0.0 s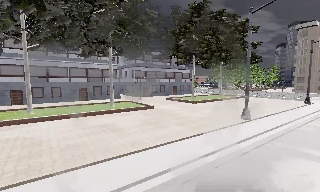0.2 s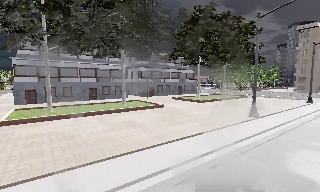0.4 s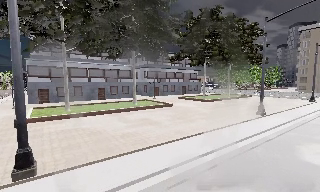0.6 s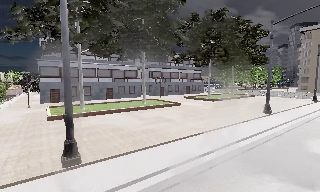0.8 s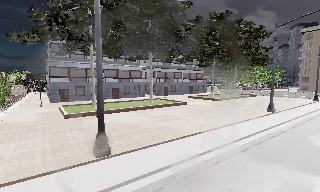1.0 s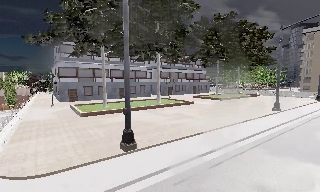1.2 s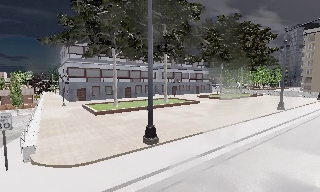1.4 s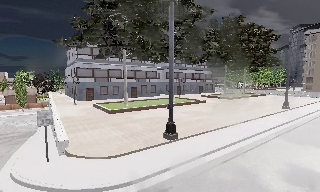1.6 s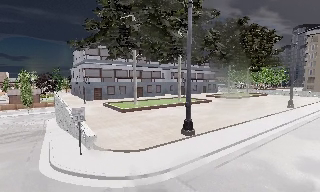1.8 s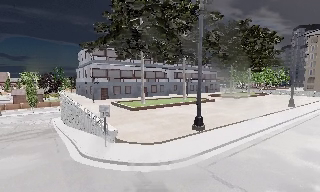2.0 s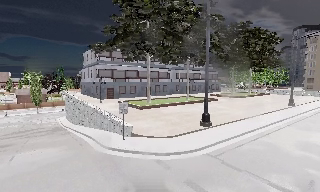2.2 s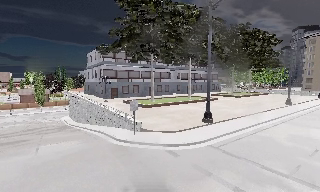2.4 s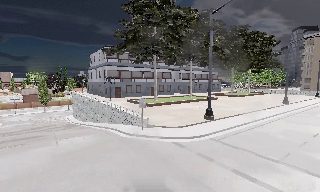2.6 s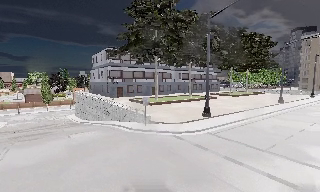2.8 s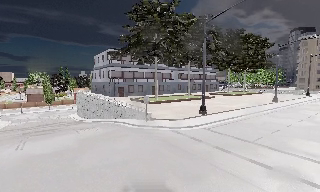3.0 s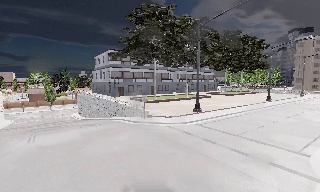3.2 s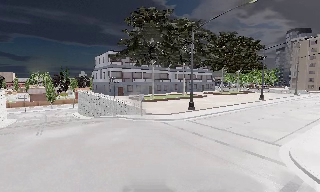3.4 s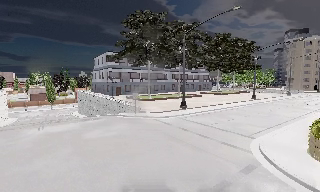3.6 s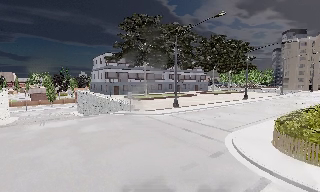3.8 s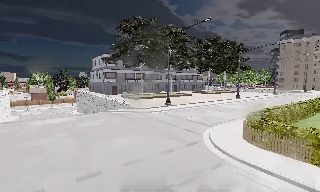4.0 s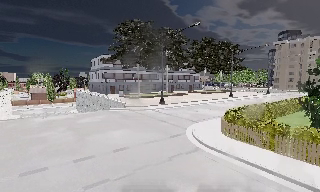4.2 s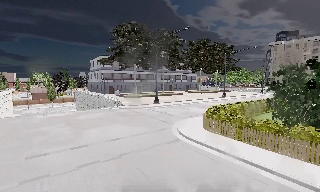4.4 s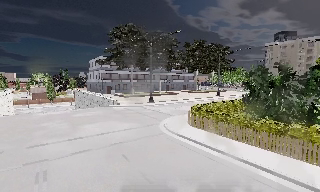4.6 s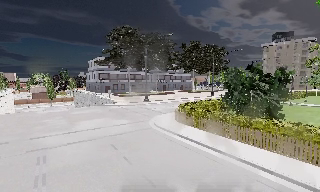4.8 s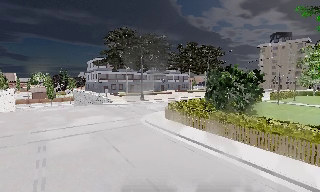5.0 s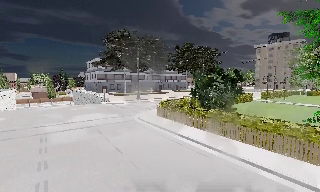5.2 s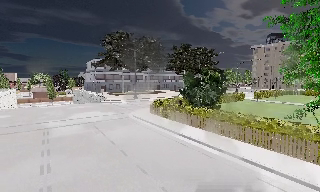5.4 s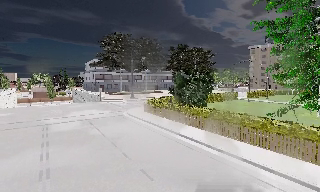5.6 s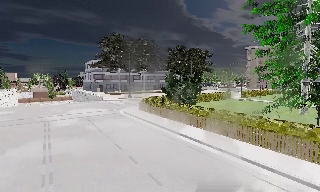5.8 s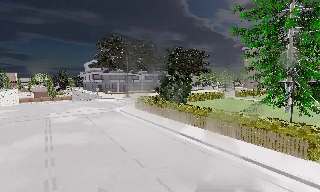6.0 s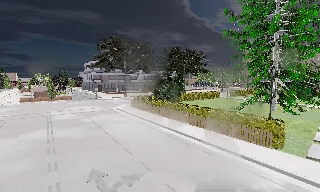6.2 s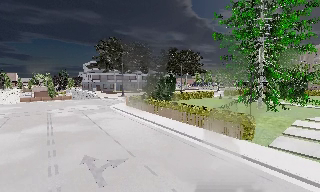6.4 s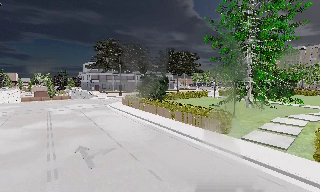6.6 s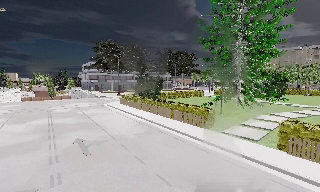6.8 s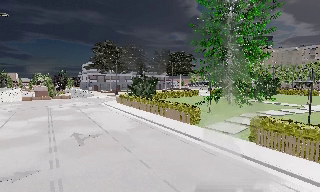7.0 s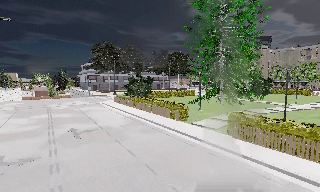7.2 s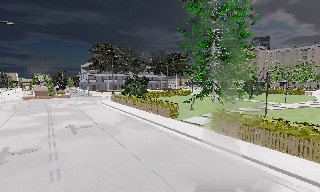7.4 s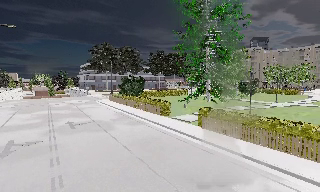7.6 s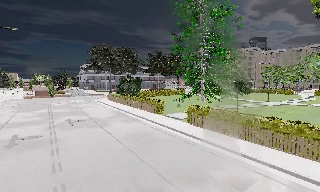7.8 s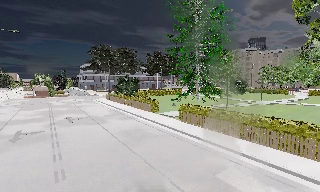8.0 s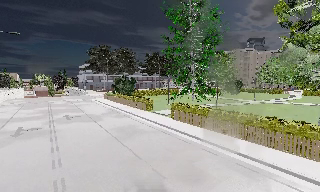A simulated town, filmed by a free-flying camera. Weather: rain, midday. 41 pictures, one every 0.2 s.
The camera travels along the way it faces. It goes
backward.
0.0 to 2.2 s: The camera travels to its left and backward, about 16 m, so close, fixed things drift to the right.
2.2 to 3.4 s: The camera travels backward, about 8 m, so what stands in front gets smaller.
3.4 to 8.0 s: The camera travels backward and to its right, about 35 m, so what stands in front gets smaller.
The film runs backward here.
